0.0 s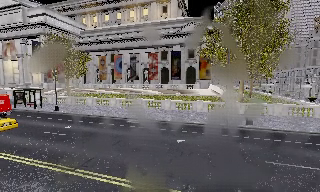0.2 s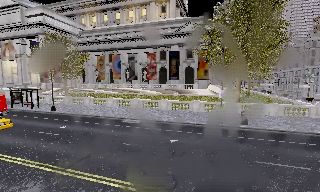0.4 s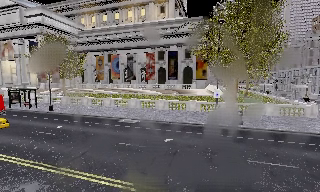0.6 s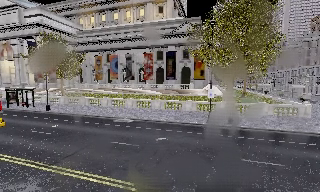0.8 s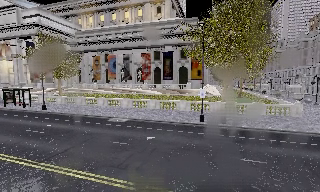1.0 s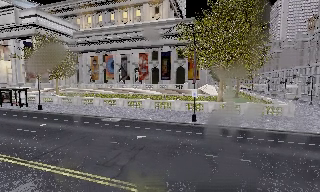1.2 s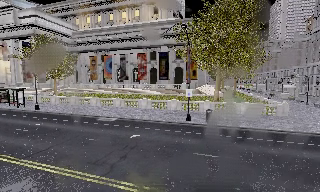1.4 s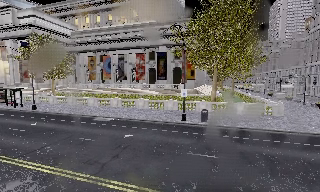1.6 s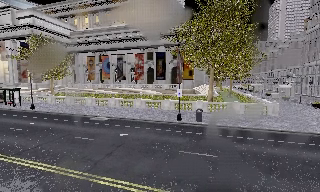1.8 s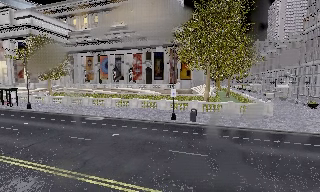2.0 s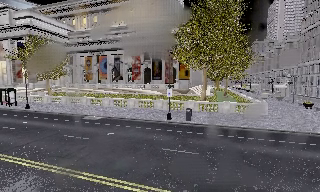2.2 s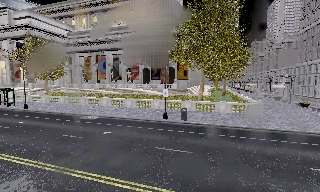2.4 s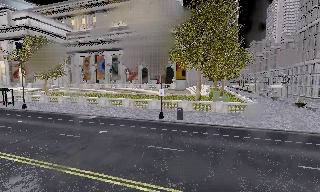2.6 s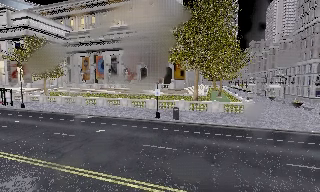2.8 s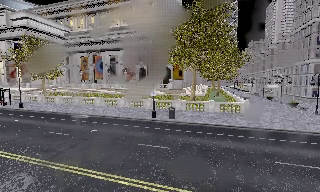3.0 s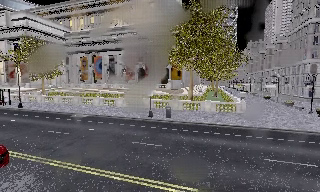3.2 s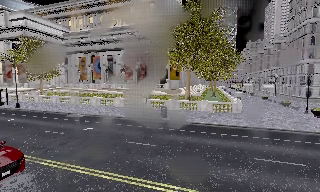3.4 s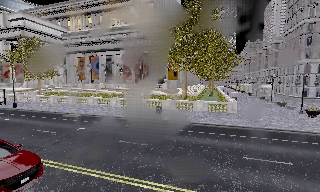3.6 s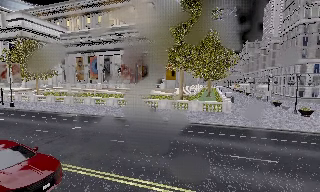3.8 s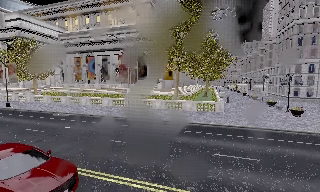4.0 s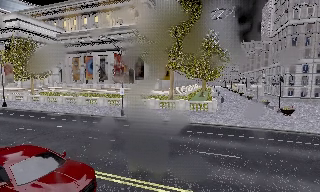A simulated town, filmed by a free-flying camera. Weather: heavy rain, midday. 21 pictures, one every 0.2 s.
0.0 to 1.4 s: The camera travels to its right, about 3.5 m, so close, fixed things drift to the left.
1.4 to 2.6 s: The camera travels to its right and backward, about 2.5 m, so close, fixed things drift to the left.
2.6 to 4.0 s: The camera travels to its right, about 4 m, so close, fixed things drift to the left. It gains speed.
The film runs forward here.
